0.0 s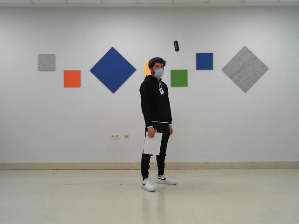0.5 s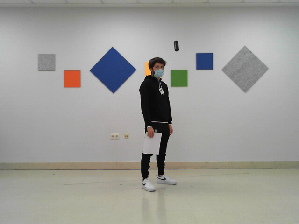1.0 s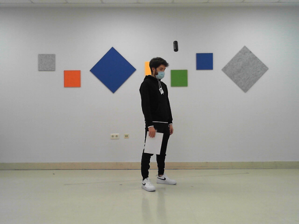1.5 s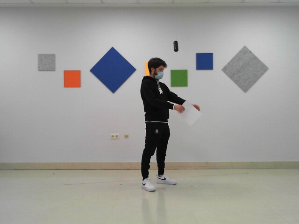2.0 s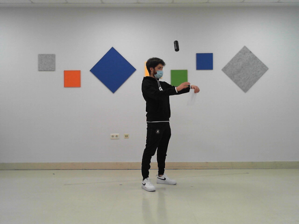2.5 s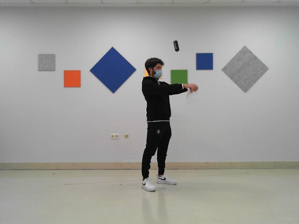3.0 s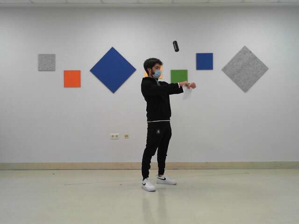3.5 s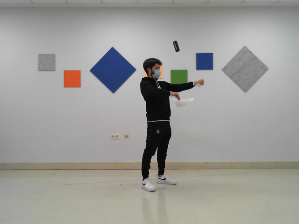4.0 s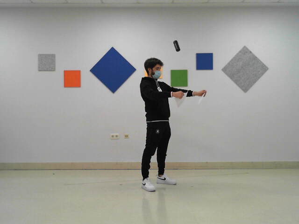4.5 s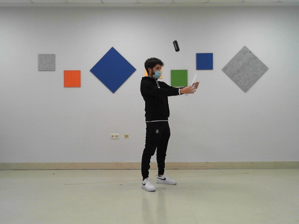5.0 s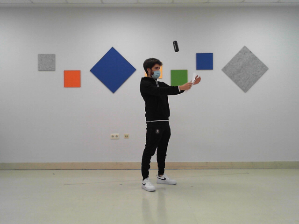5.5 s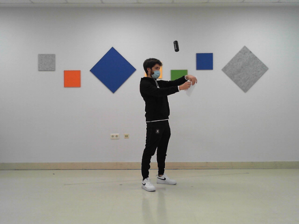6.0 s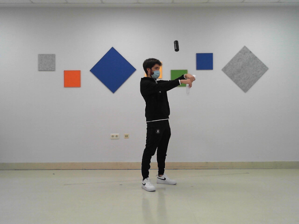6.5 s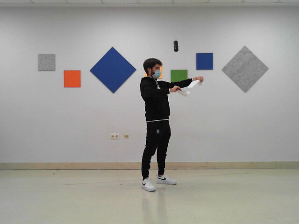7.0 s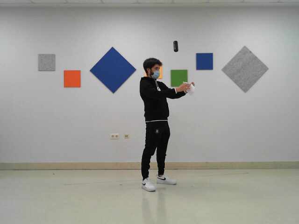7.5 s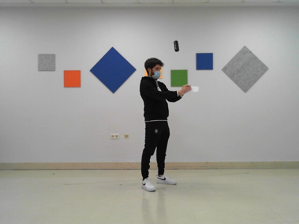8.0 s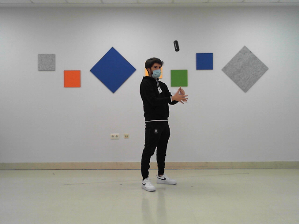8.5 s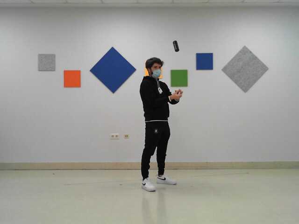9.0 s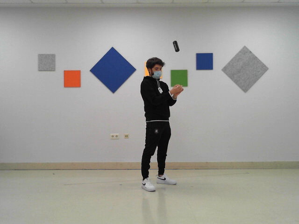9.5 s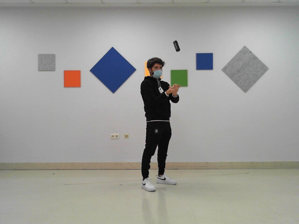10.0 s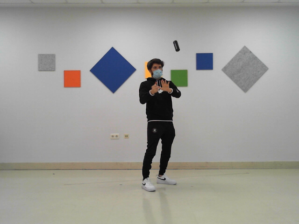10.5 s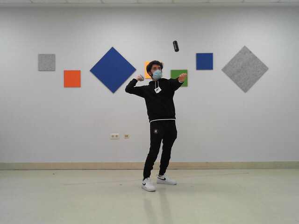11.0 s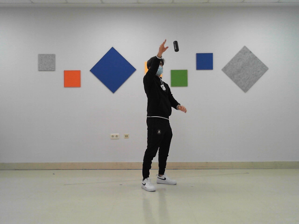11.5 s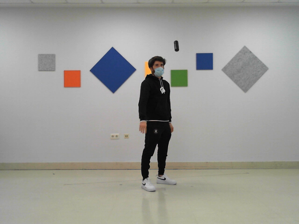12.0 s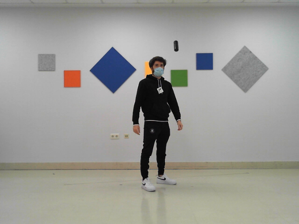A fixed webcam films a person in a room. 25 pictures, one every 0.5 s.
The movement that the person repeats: Tear a paper in 4 pieces, make a ball and throw it.
